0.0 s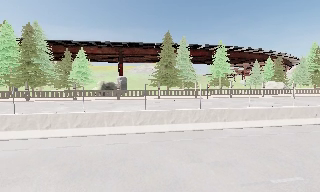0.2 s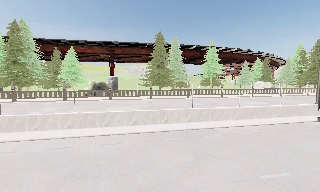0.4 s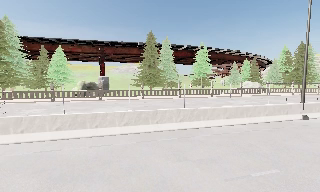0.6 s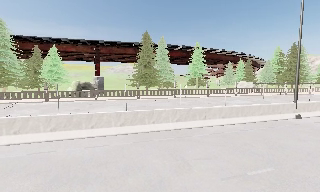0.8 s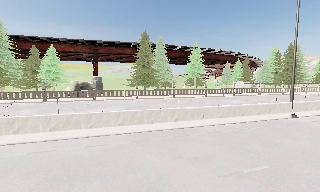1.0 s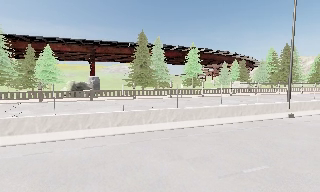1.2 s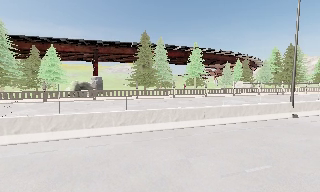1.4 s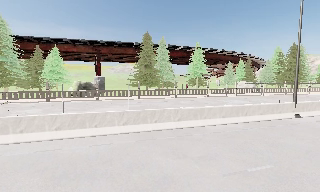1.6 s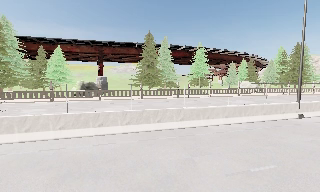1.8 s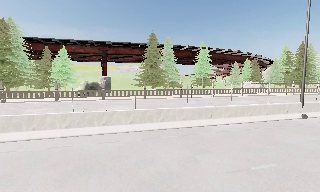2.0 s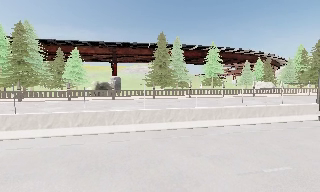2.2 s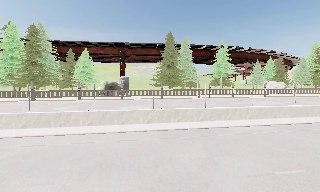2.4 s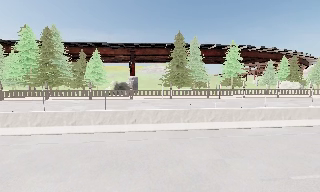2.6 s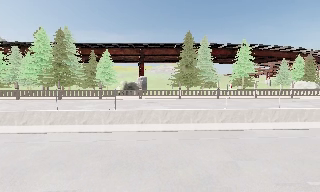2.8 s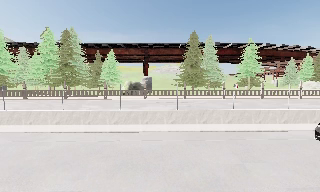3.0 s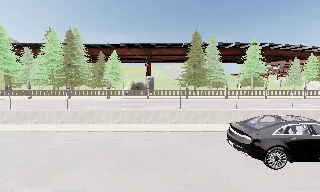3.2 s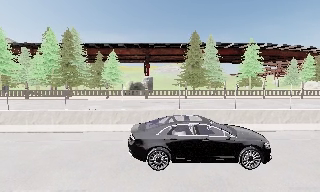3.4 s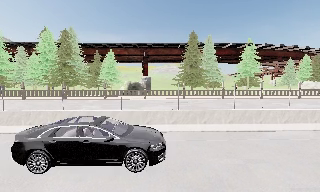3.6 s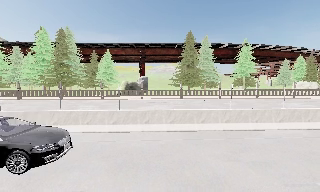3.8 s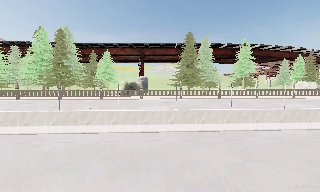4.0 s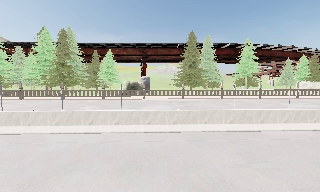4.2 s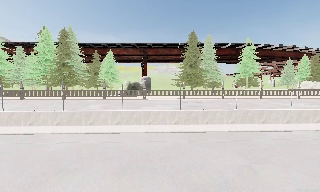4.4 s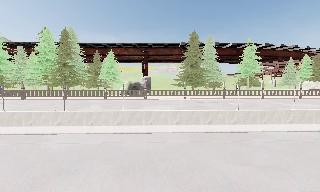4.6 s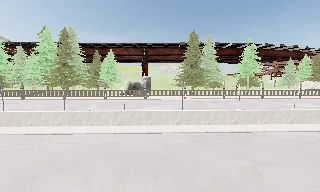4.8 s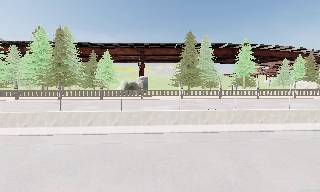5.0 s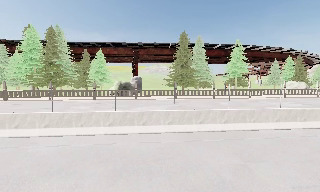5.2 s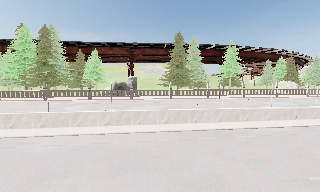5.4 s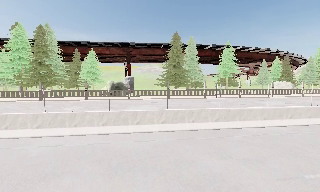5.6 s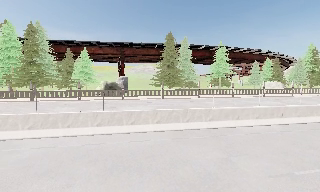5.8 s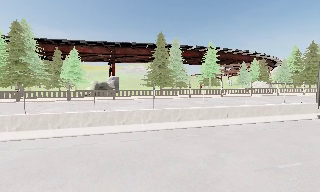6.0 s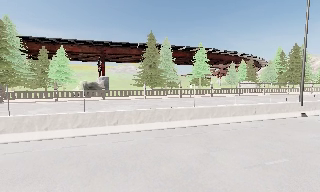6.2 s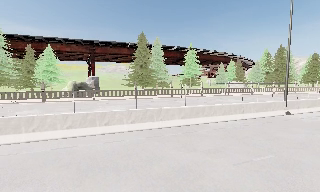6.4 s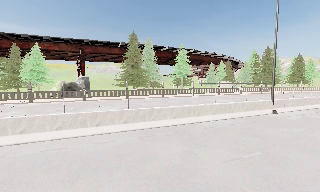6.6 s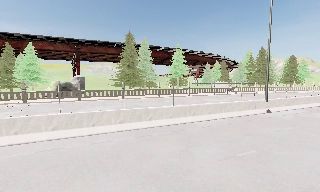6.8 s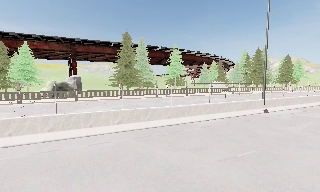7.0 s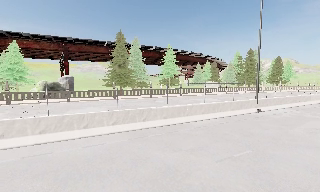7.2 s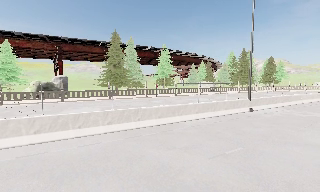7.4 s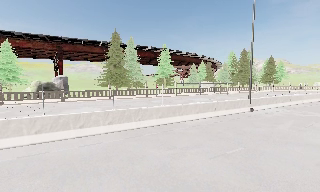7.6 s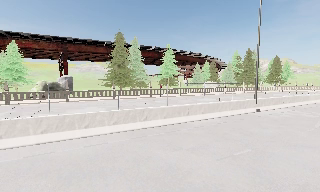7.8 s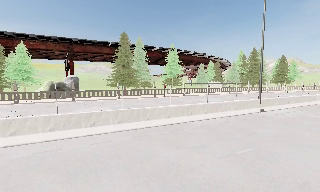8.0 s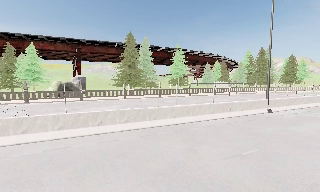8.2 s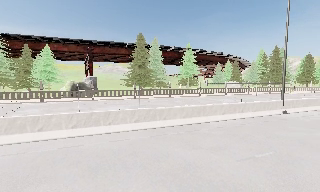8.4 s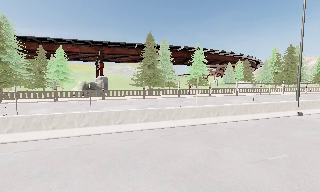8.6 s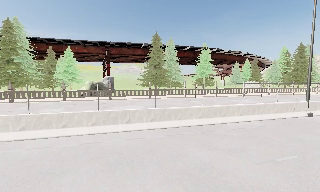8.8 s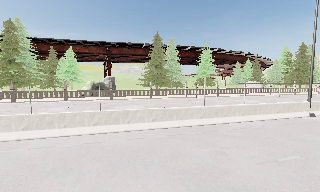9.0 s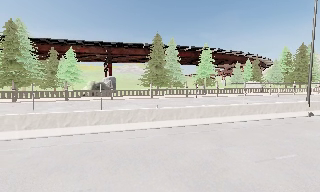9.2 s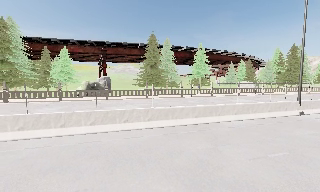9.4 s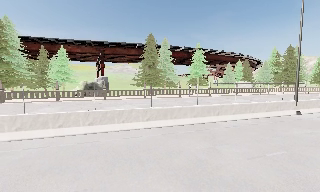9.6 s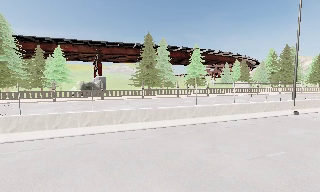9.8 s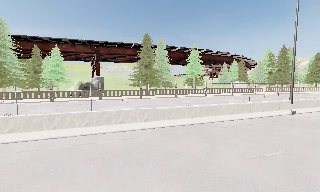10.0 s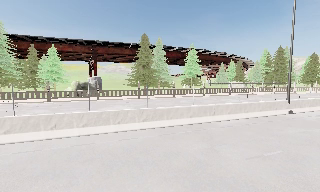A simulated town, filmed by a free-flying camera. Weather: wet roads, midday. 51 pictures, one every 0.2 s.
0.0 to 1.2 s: The camera shifts only a little, or ends up much as it began.
1.2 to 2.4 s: The scene slides to the right, as the camera pans about 10 degrees to its left.
2.4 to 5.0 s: The camera travels to its left, about 0.5 m, so close, fixed things drift to the right.
5.0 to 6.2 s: The scene slides to the left, as the camera pans about 15 degrees to its right.
6.2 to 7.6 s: The camera shifts only a little, or ends up much as it began.
7.6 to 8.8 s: The camera swings to its left by about 15 degrees, and the scene slides to the right.
8.8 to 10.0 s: The camera shifts only a little, or ends up much as it began.
The film runs backward here.
